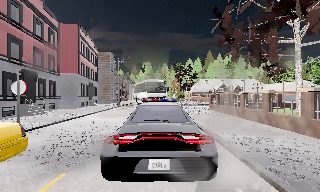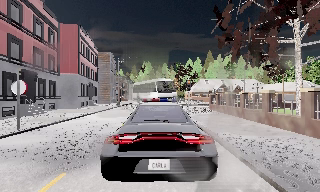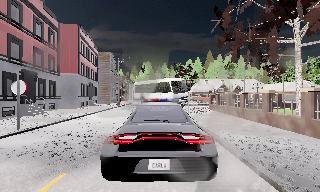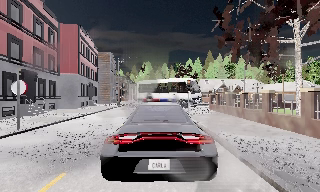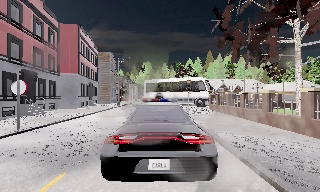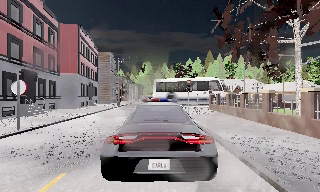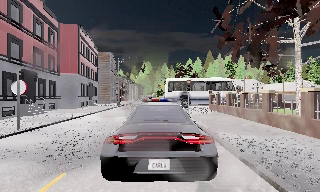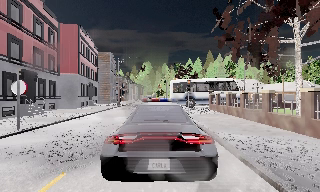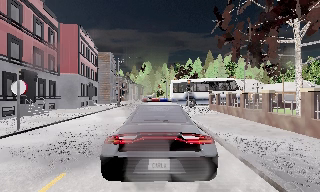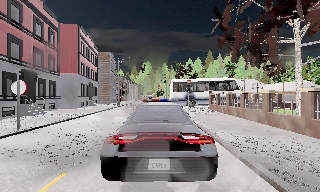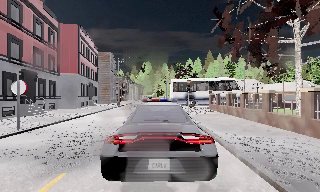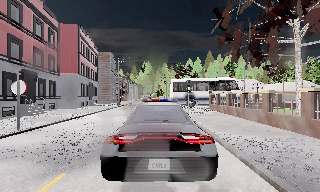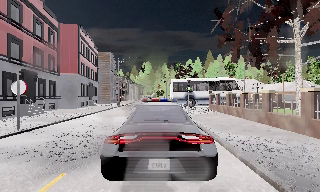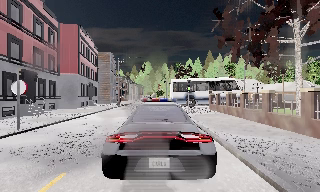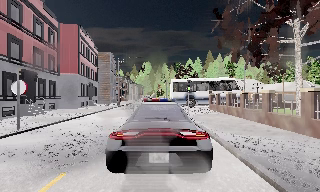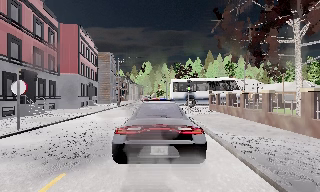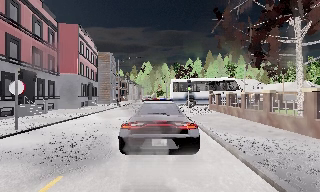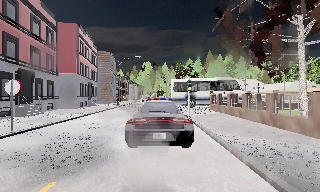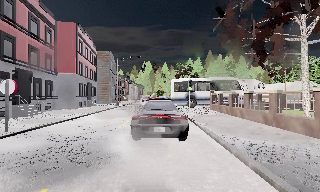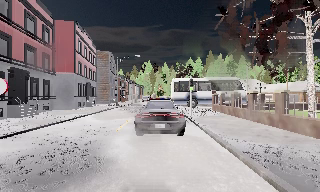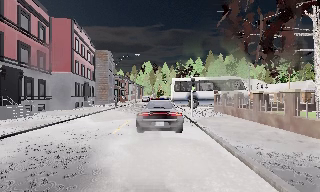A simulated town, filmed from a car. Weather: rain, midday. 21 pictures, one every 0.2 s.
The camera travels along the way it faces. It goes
forward.
0.0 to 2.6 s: The camera keeps its place and its aim.
2.6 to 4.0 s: The camera travels forward, about 1.5 m, so what stands in front looms larger. It gains speed.
The film runs forward here.
